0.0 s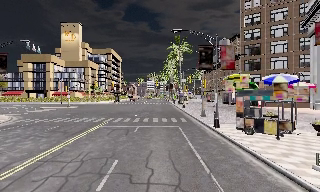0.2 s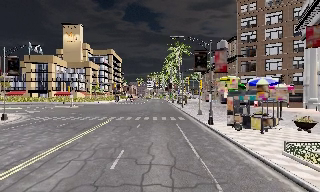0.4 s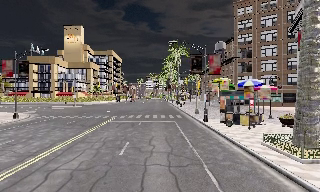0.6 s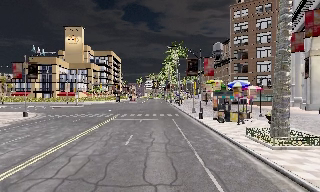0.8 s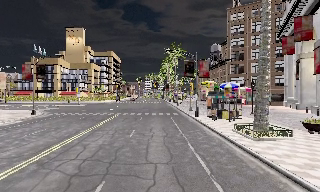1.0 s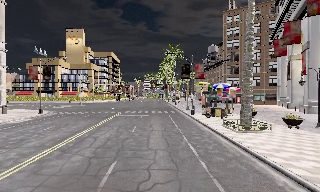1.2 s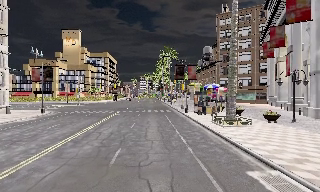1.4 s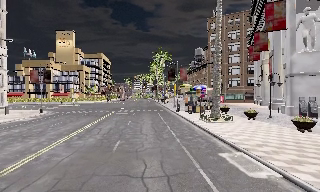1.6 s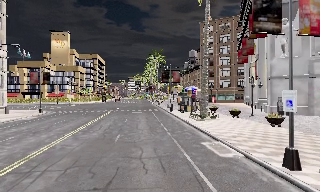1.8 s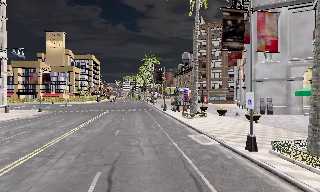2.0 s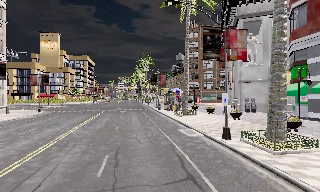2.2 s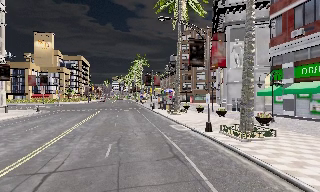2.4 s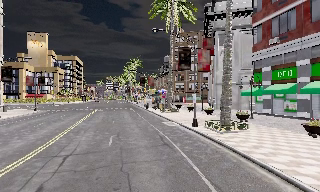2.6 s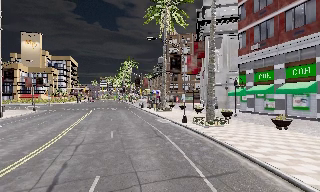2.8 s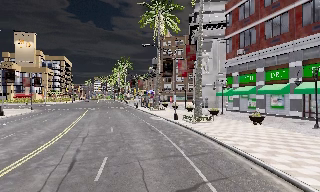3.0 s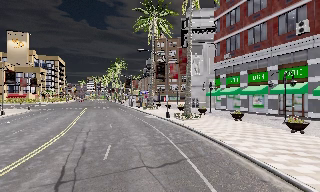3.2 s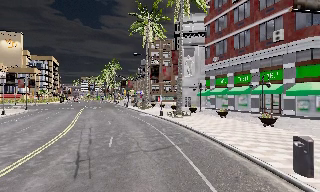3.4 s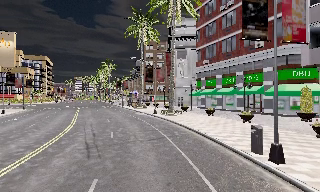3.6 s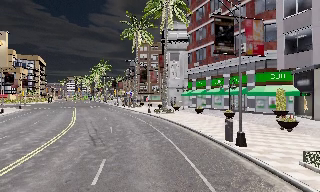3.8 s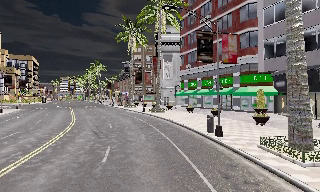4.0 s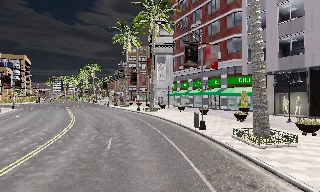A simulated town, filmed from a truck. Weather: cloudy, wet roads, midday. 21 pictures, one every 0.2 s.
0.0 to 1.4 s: The camera travels backward, about 10 m, so what stands in front gets smaller.
1.4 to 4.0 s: The scene slides to the left, as the camera pans about 25 degrees to its right. It travels backward, about 25 m, so what stands in front gets smaller.
The film runs backward here.
